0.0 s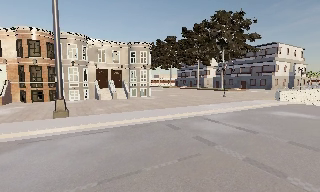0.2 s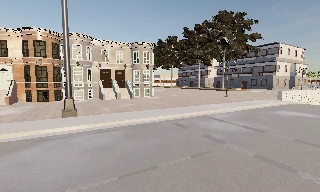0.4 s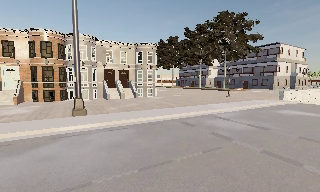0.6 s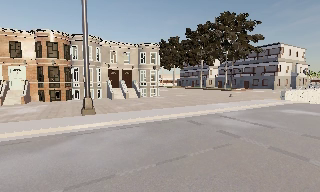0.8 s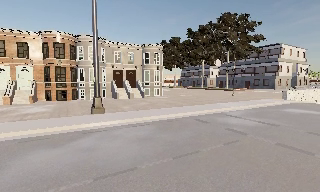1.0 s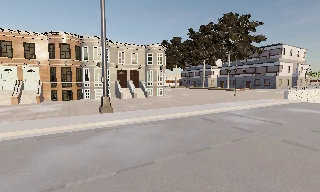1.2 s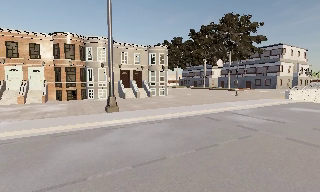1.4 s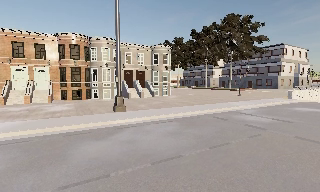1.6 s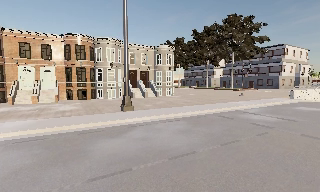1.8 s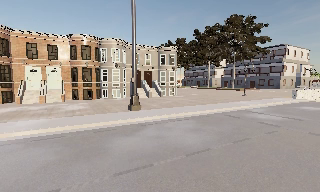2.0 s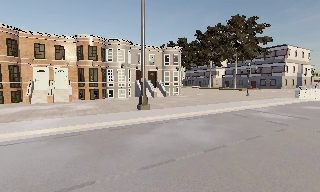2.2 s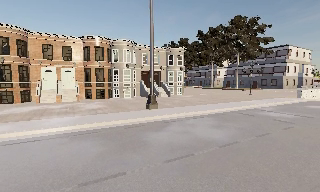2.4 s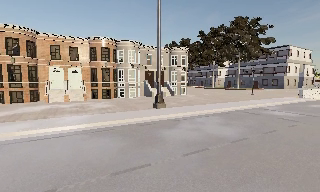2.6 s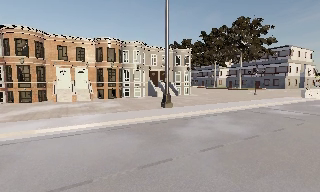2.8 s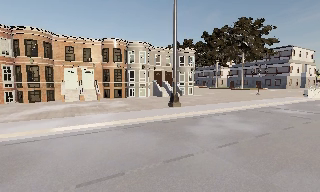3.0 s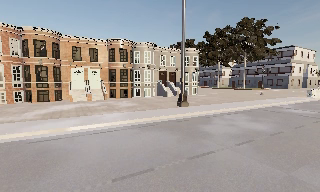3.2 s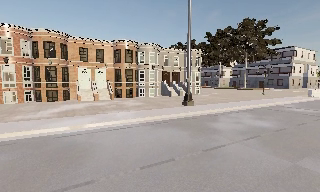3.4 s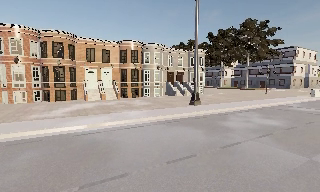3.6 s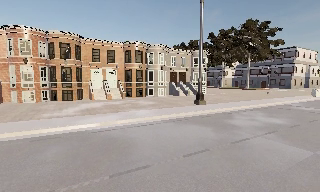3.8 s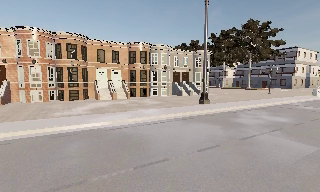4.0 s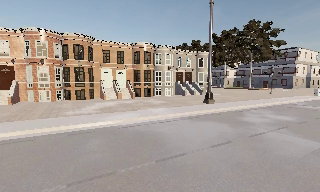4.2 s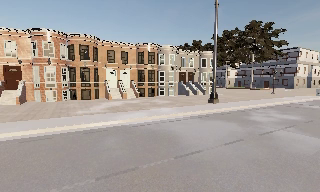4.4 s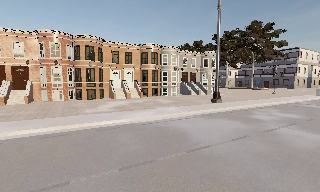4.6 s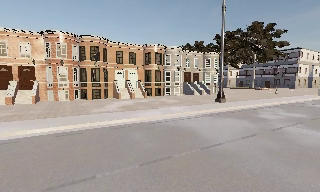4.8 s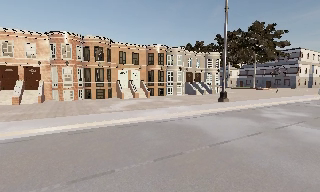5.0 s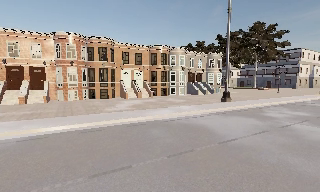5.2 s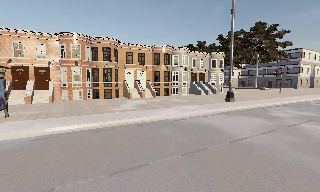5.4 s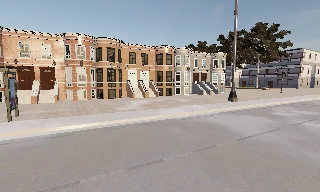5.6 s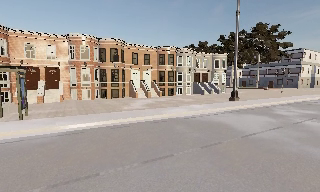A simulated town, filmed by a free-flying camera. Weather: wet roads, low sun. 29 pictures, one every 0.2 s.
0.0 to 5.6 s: The camera travels to its left and backward, about 15 m, so close, fixed things drift to the right.
The film runs backward here.
